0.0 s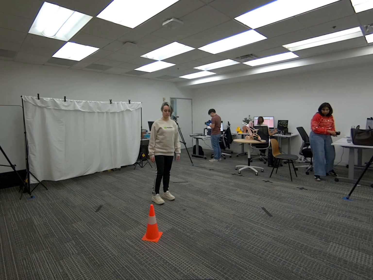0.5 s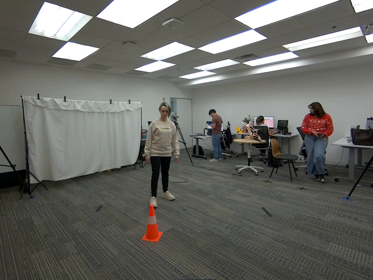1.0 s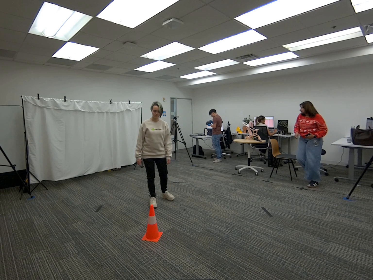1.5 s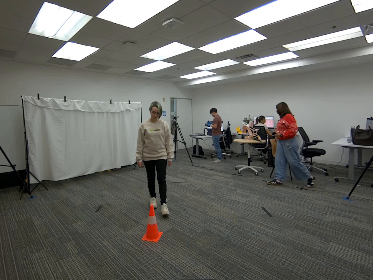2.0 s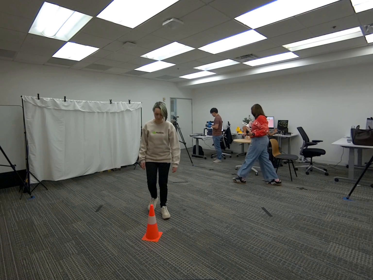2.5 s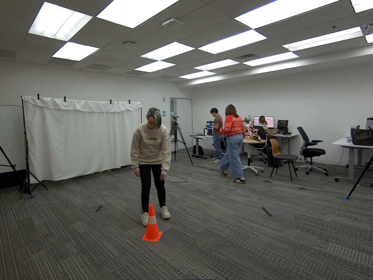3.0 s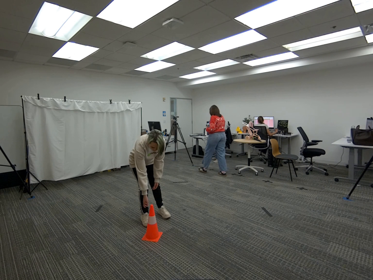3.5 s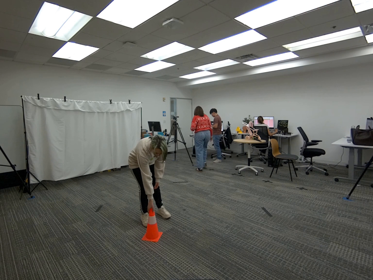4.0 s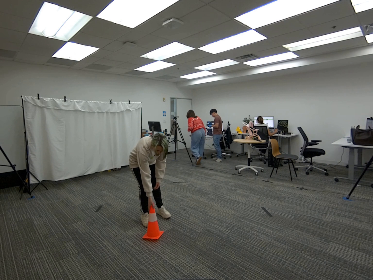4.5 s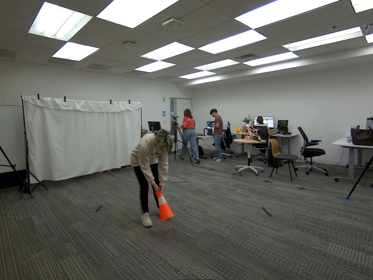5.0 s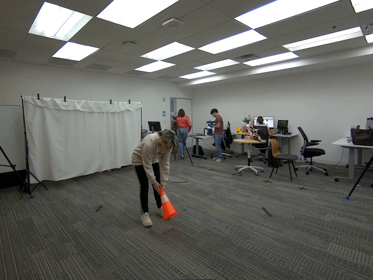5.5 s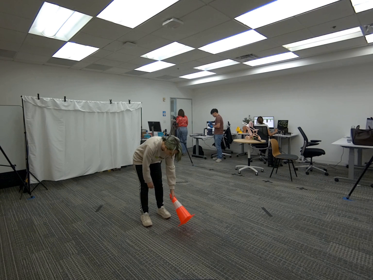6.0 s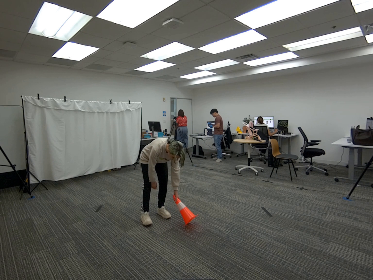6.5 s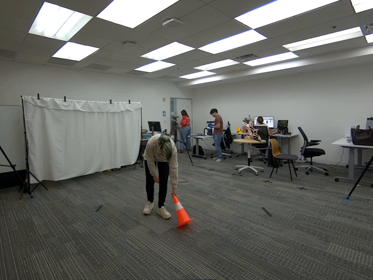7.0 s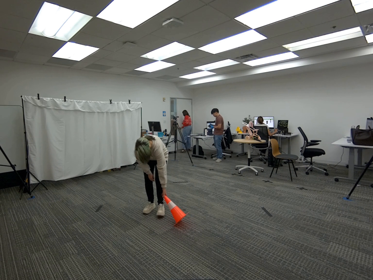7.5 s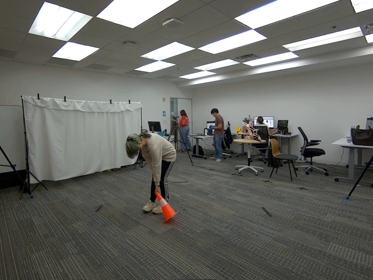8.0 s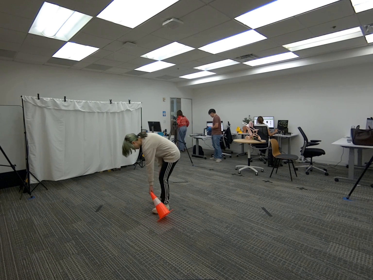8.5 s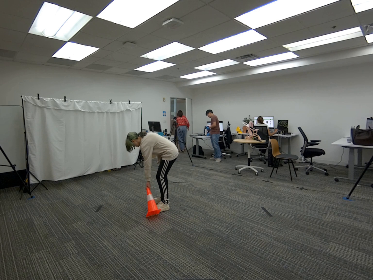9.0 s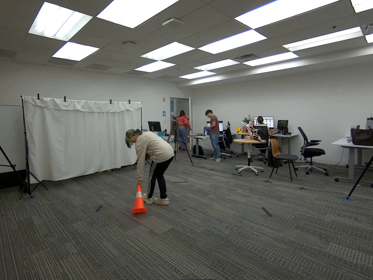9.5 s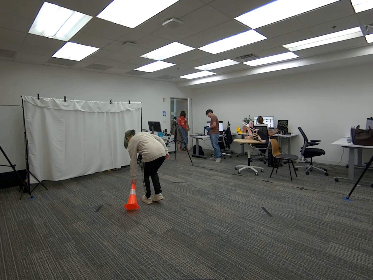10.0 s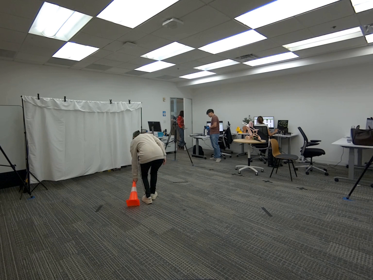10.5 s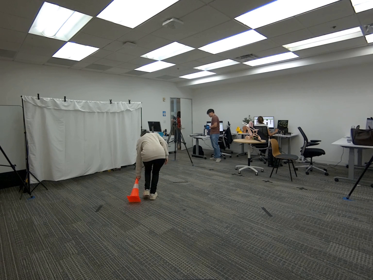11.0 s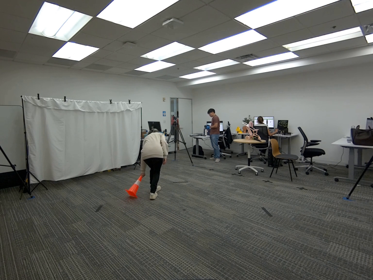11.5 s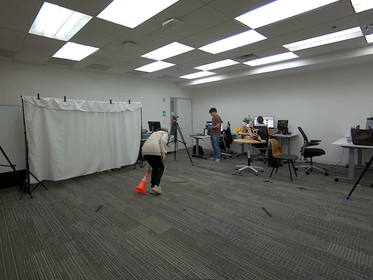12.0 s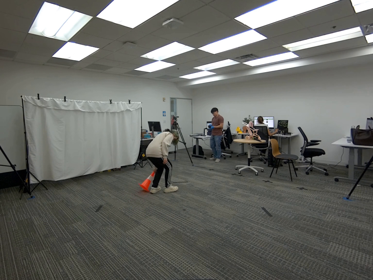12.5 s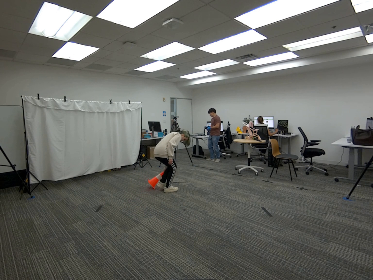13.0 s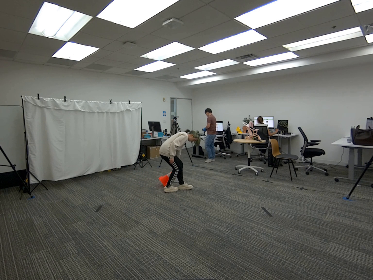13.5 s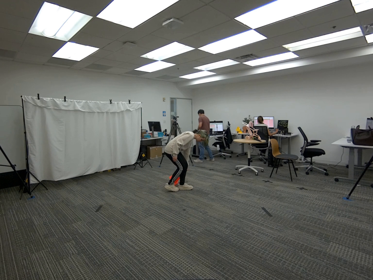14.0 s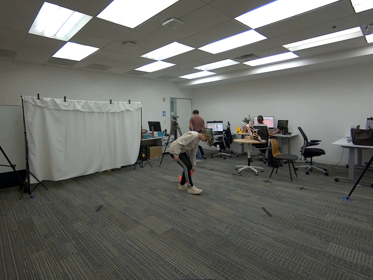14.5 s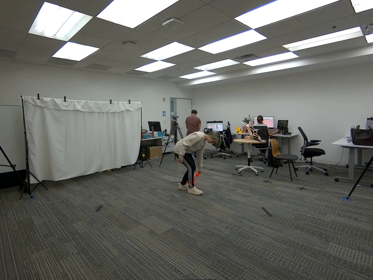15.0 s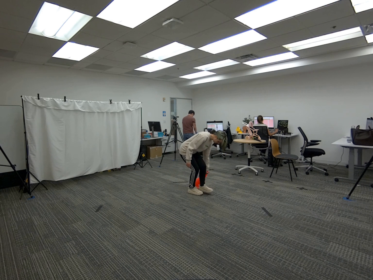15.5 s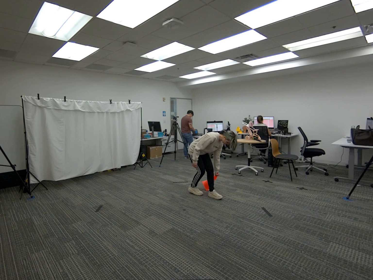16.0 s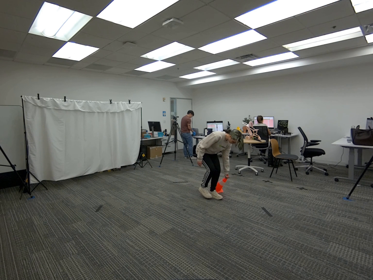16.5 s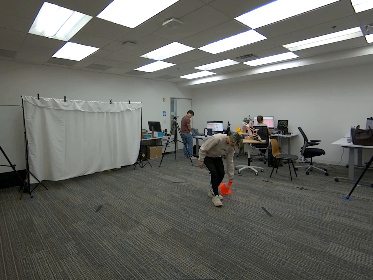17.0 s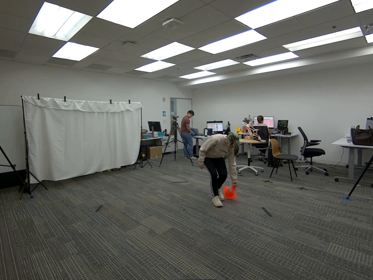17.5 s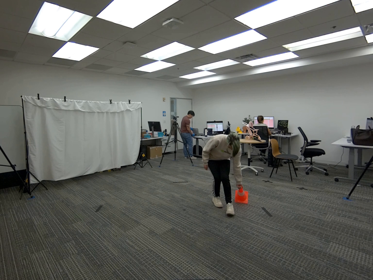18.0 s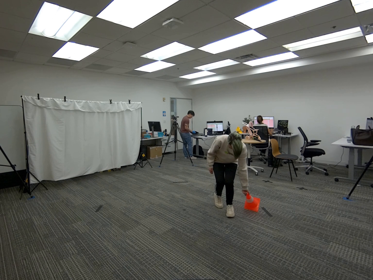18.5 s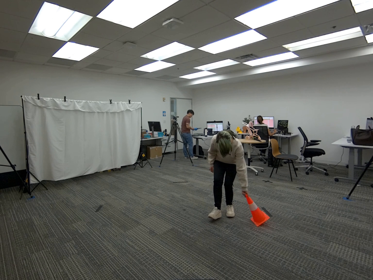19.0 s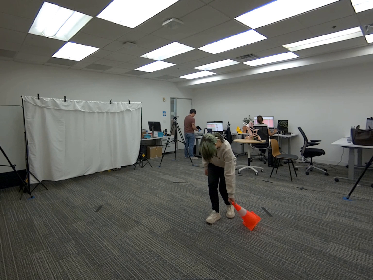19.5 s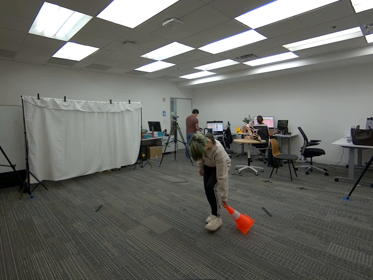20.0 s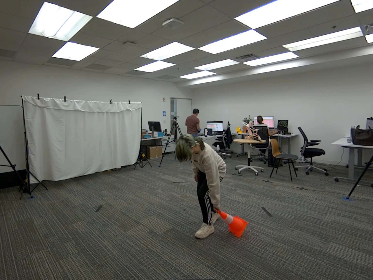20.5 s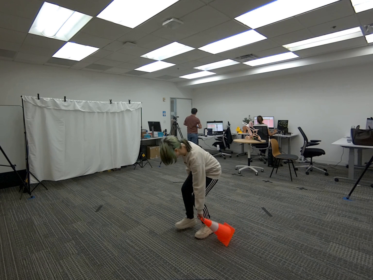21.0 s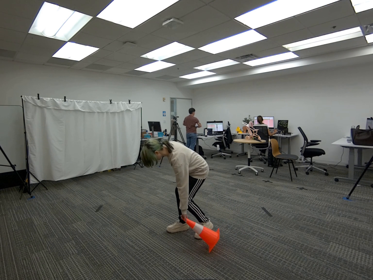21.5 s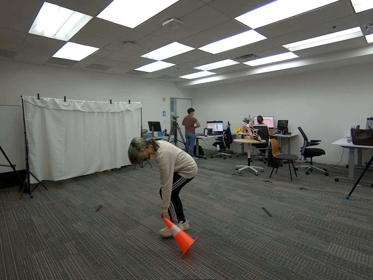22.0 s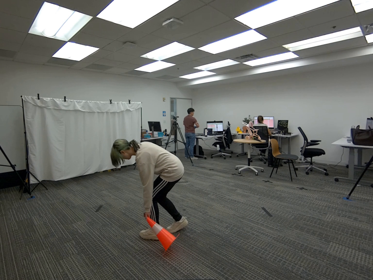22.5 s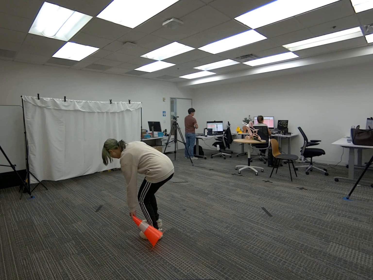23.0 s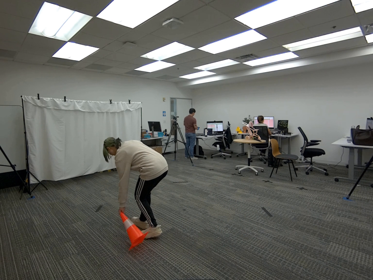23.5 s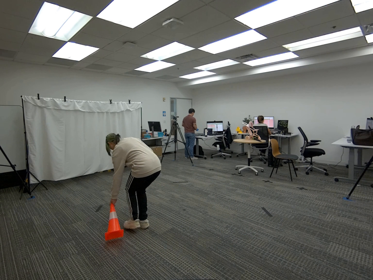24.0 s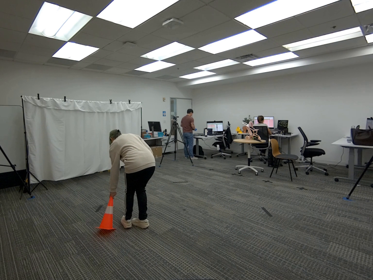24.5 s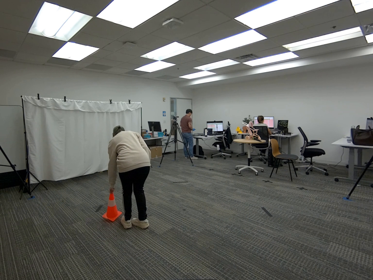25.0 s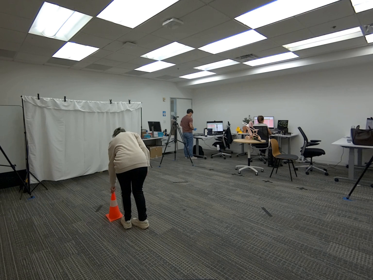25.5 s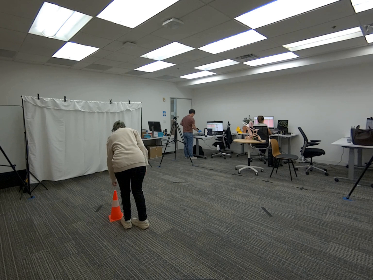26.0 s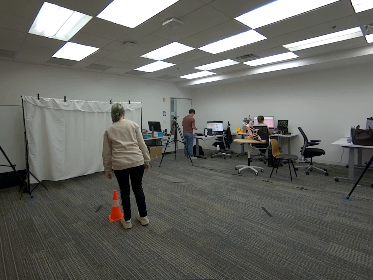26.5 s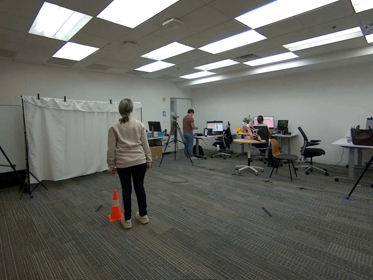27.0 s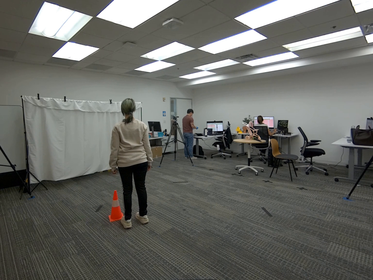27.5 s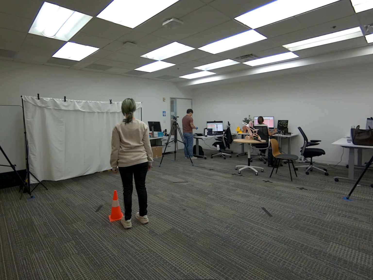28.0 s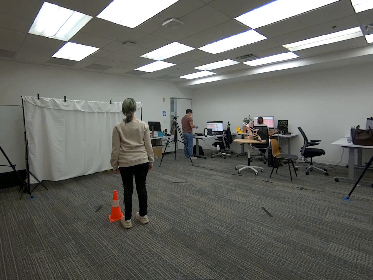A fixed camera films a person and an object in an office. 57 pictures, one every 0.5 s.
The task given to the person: Walk to the traffic cone on the ground, use any hand to hold onto the cone while the cone is still on the ground, and proceed to drag the cone until finish.
